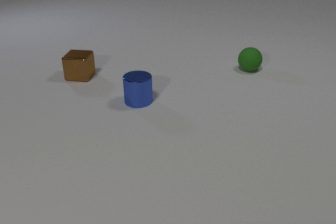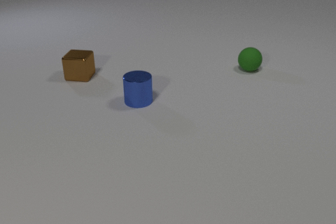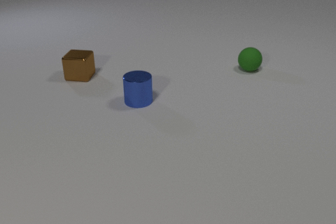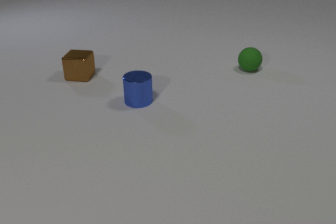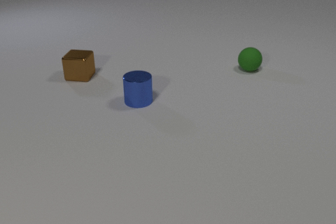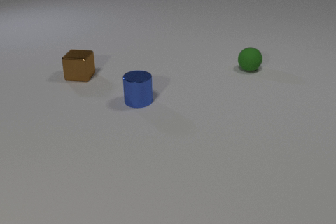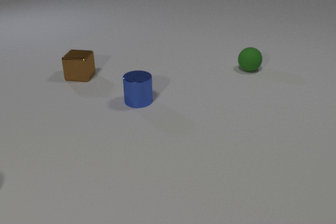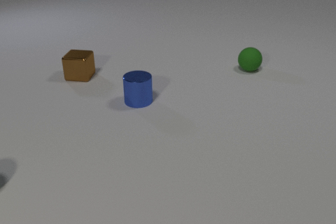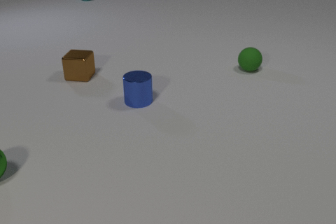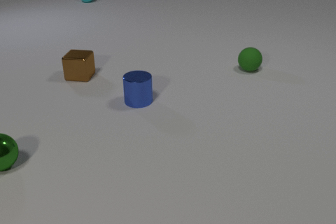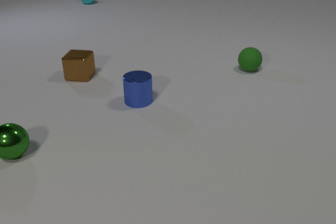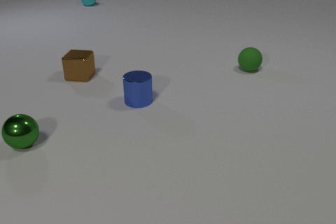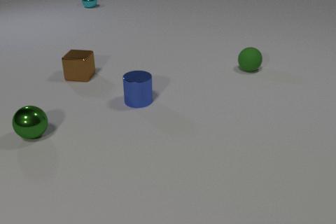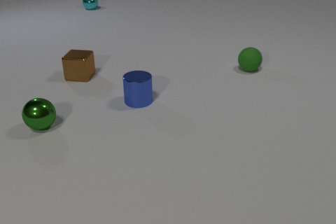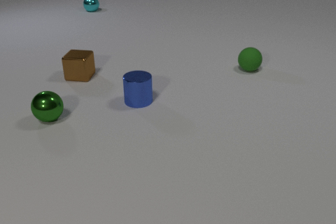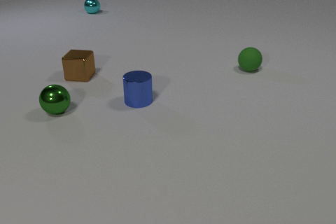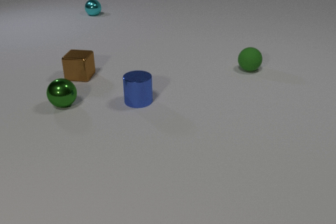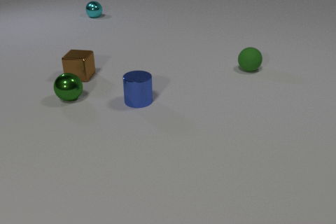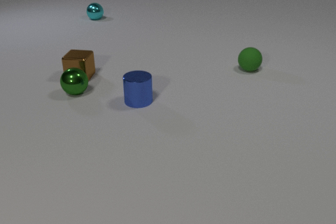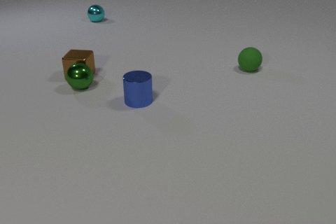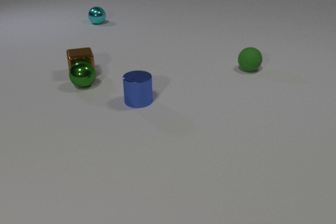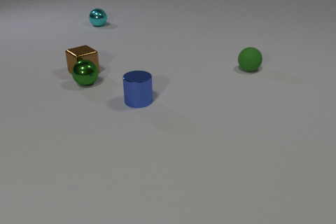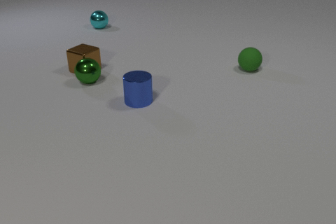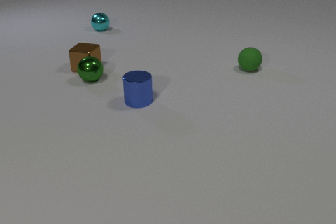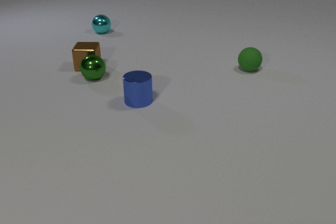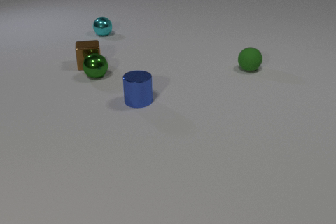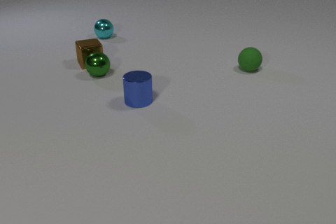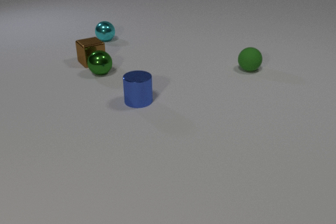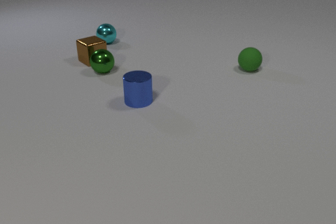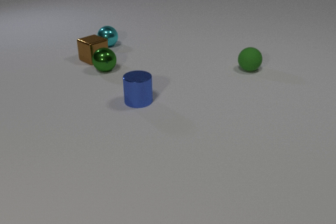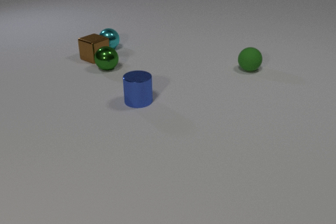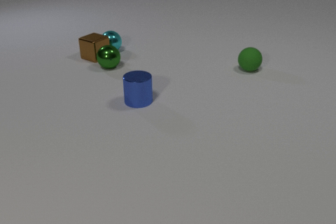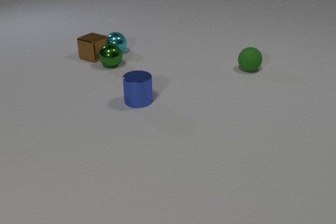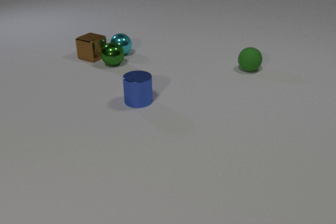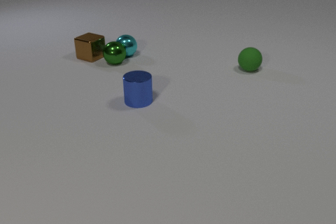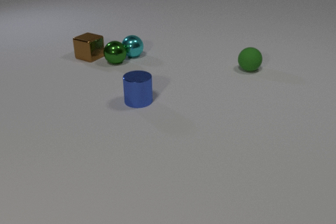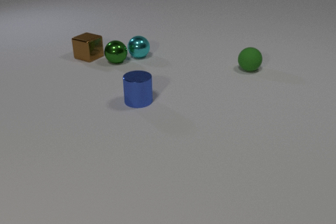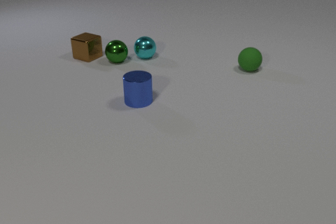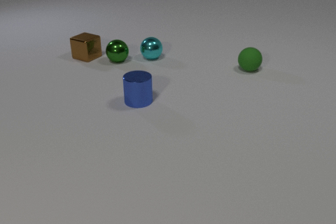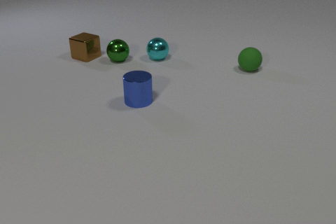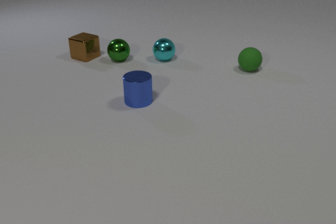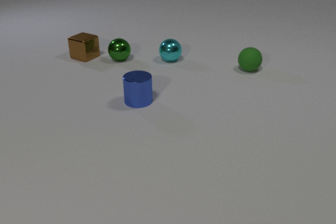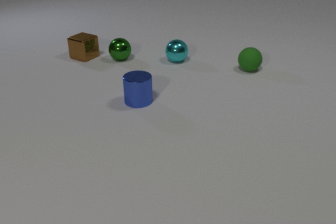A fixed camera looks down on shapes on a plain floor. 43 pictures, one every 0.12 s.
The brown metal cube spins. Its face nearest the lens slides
to the right.
The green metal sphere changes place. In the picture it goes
away from the camera.
0.00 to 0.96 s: The green metal sphere comes in at the left edge. The cyan metal sphere comes in at the top edge, rolls toward the camera.
0.96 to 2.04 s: The green metal sphere rolls away from the camera and to the right. The cyan metal sphere rolls toward the camera.
2.04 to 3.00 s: The green metal sphere rolls away from the camera and to the right. The brown metal cube slides away from the camera, spins counterclockwise seen from above by about 120 degrees, its near face sliding to the right. The cyan metal sphere rolls toward the camera. The green metal sphere and the brown metal cube collide.
3.00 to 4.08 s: The green metal sphere rolls away from the camera and to the right. The brown metal cube slides away from the camera, spins so that its near face slides to the right, counterclockwise seen from above. The cyan metal sphere rolls toward the camera. The brown metal cube and the cyan metal sphere collide. The green metal sphere and the cyan metal sphere collide.
4.08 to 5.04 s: The green metal sphere rolls away from the camera and to the right. The brown metal cube slides to the left. The cyan metal sphere rolls to the right.
What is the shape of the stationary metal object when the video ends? cylinder.
How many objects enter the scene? 2.
What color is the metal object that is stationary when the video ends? blue.
